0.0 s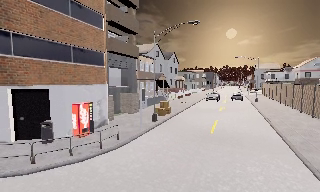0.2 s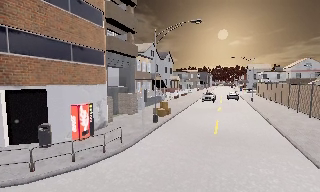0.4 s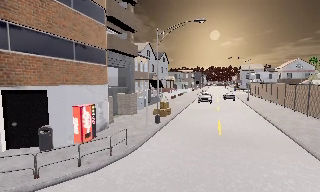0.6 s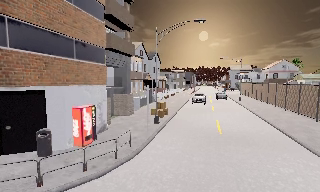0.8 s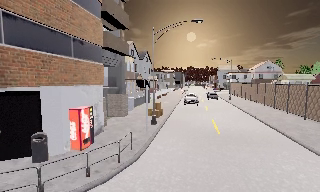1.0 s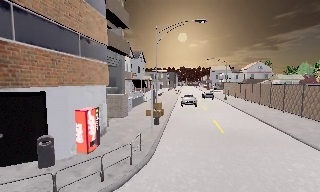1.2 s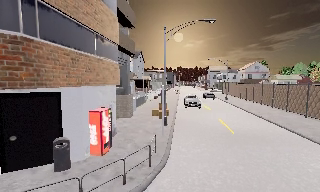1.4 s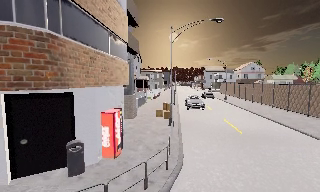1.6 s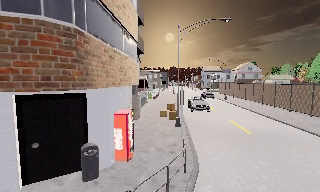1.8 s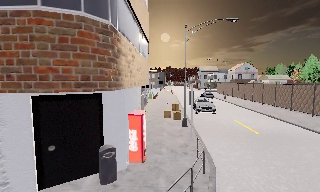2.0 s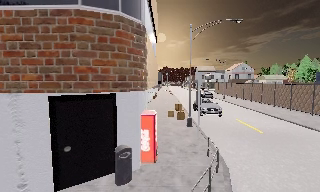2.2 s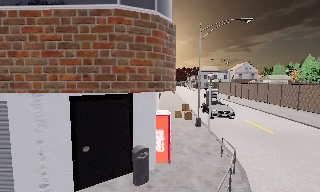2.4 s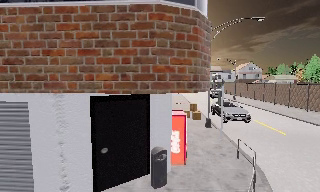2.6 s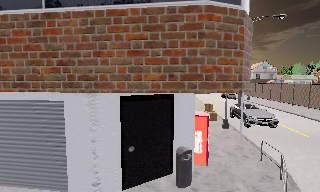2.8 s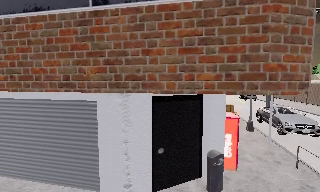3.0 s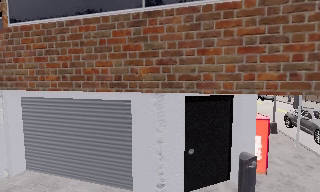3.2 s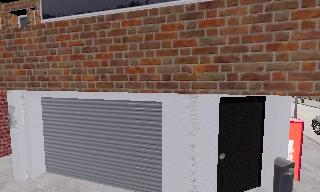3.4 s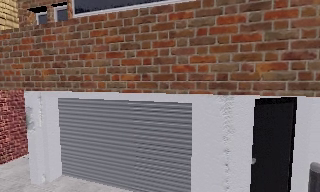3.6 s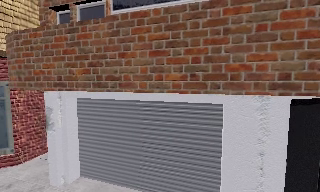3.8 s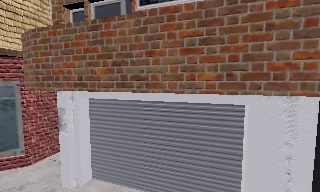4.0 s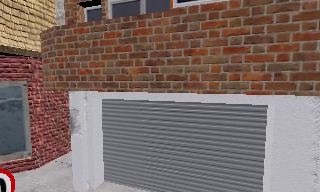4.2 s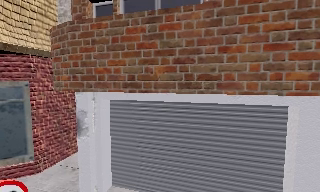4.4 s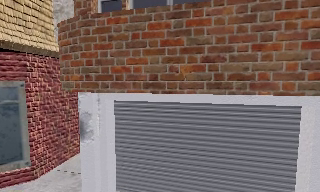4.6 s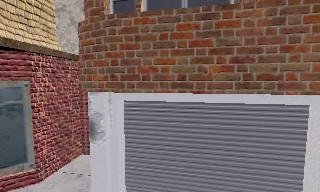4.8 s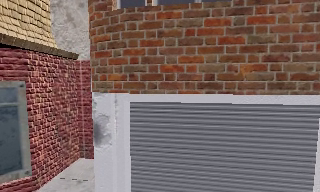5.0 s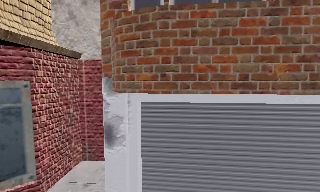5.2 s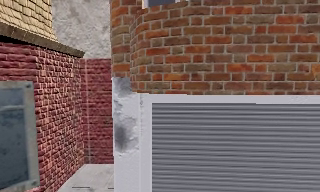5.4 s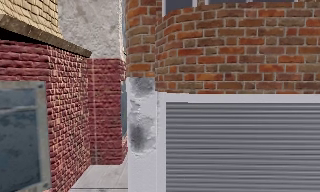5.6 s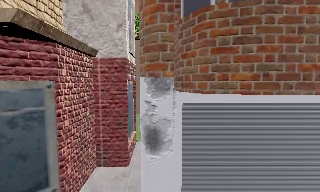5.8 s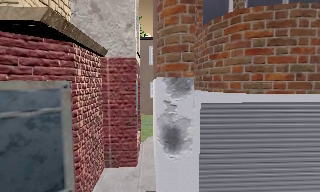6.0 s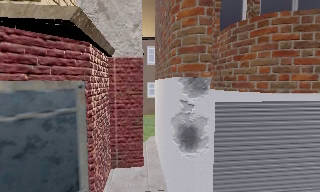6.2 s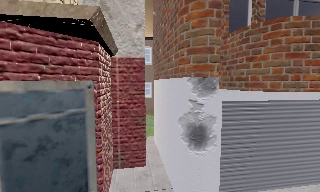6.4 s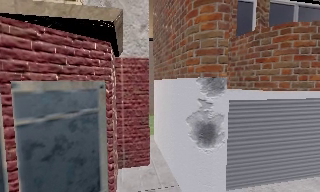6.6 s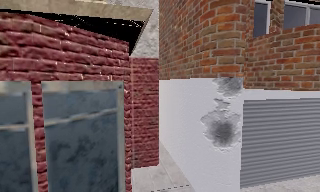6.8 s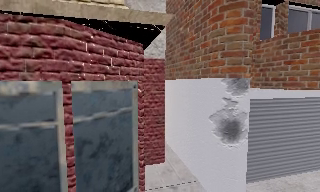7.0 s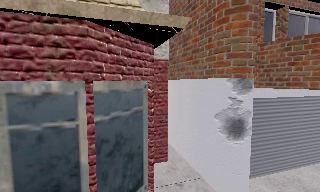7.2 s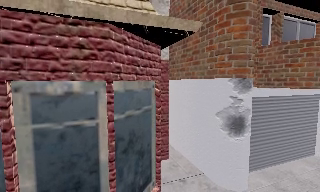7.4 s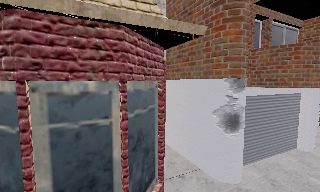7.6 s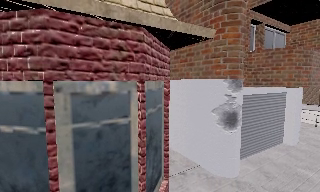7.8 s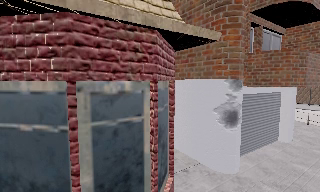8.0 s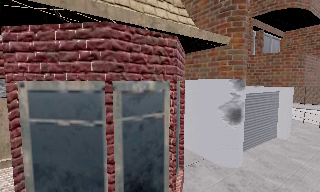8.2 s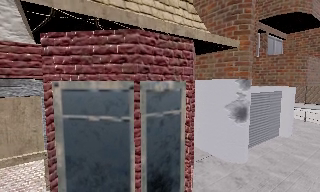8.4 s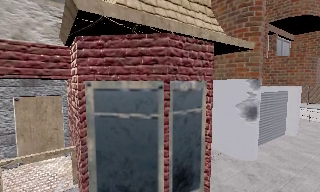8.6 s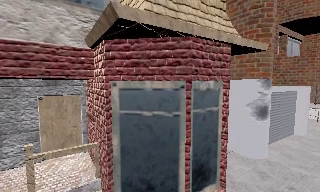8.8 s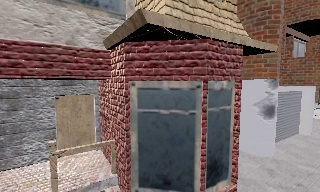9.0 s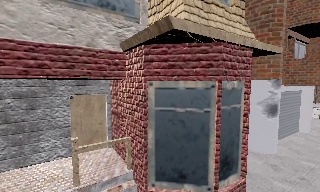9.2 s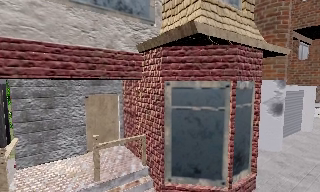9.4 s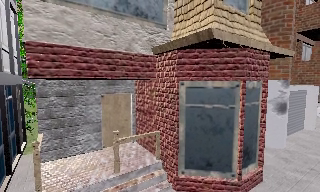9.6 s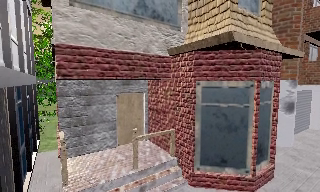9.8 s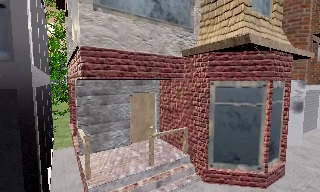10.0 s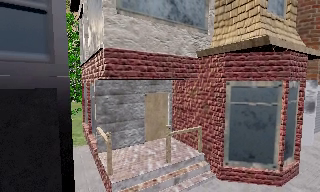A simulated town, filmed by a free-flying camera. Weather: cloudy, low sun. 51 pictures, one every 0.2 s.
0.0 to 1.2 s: The camera pans to its right, which is clockwise from overhead, by about 15 degrees. It travels to its left, about 4.5 m.
1.2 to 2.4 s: The camera travels to its left, about 4 m, so close, fixed things drift to the right.
2.4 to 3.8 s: The camera pans to its left, which is counterclockwise from overhead, by about 15 degrees. It travels to its left, about 4.5 m, so close, fixed things drift to the right.
3.8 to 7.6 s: The camera pans to its right, which is clockwise from overhead, by about 50 degrees. It travels to its left, about 9 m.
7.6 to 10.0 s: The camera travels to its left and backward, about 6 m, so close, fixed things drift to the right.
The film runs forward here.
